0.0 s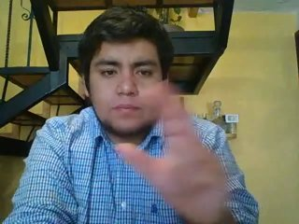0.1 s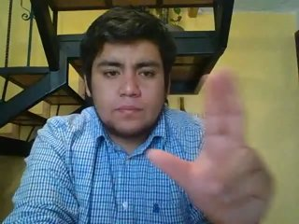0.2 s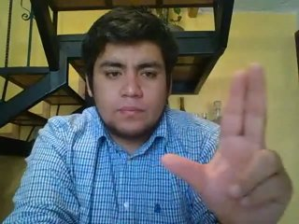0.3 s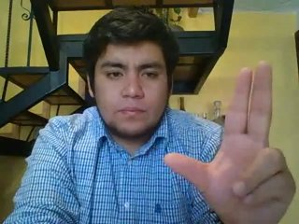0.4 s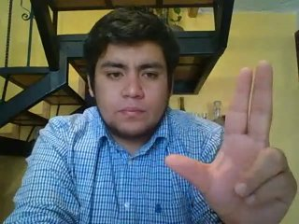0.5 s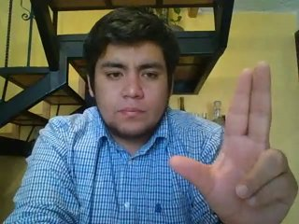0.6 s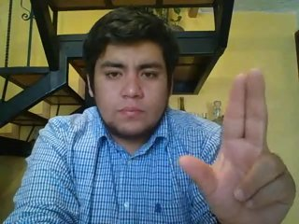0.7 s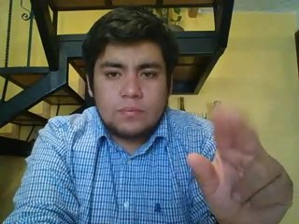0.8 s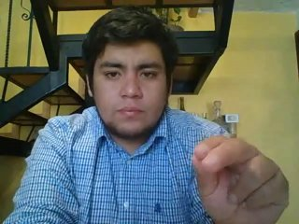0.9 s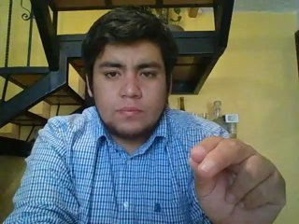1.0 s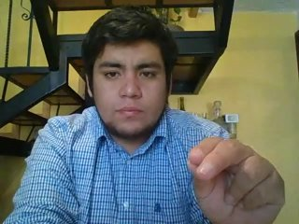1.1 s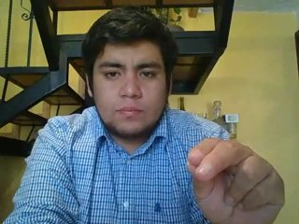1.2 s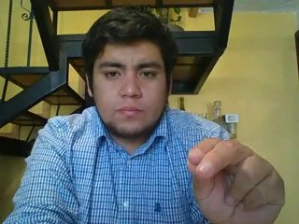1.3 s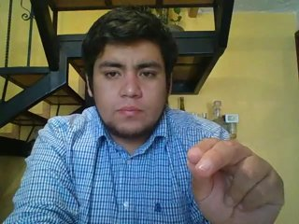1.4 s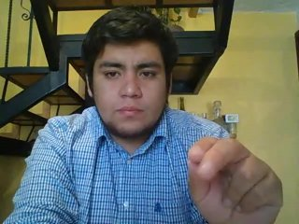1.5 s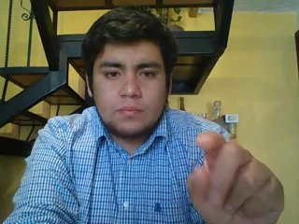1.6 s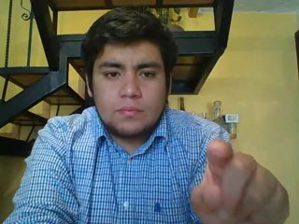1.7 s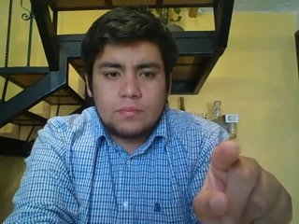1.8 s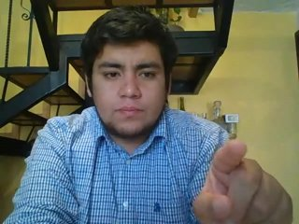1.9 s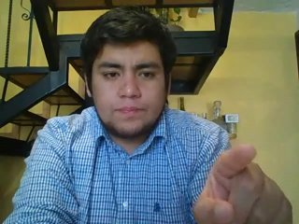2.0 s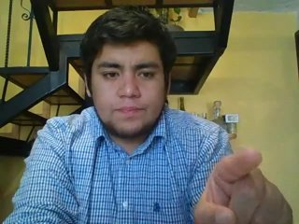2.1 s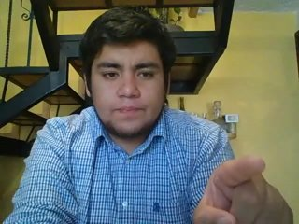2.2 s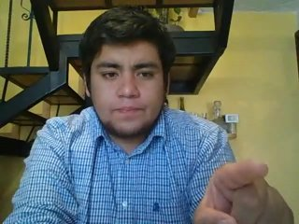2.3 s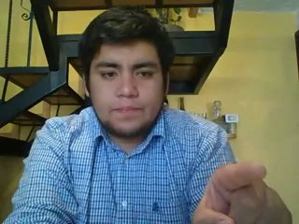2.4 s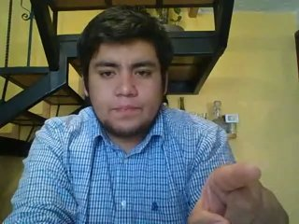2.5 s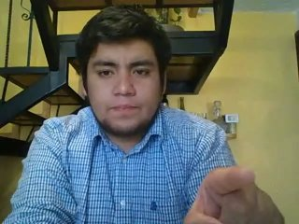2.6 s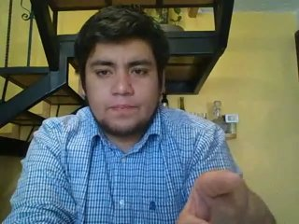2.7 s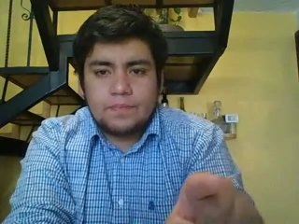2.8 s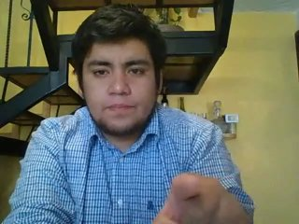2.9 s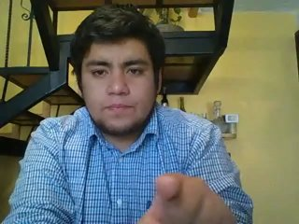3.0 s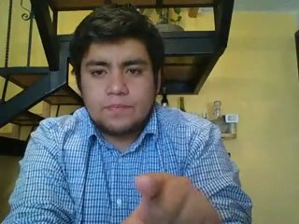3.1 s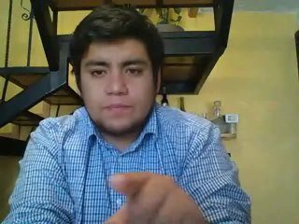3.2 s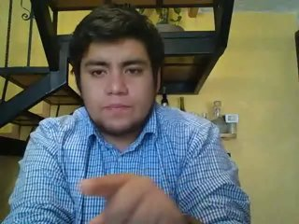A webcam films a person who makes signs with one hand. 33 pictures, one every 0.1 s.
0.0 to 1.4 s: Zoom out.
1.5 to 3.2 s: Pointing with one finger.
